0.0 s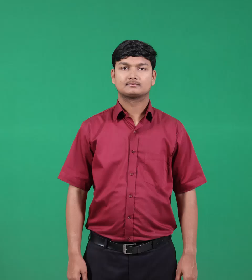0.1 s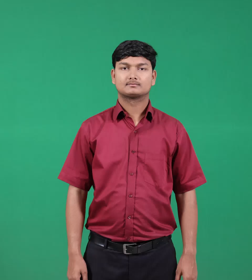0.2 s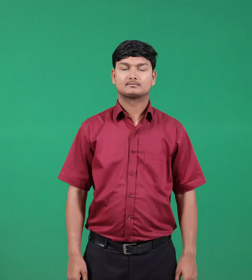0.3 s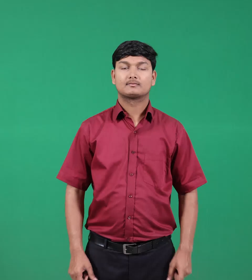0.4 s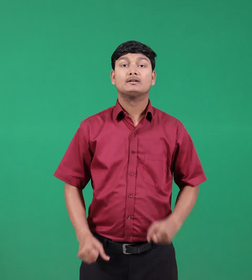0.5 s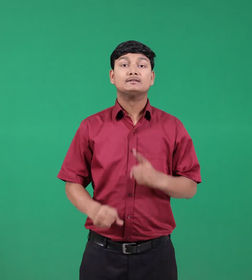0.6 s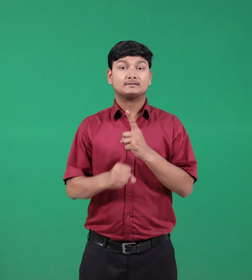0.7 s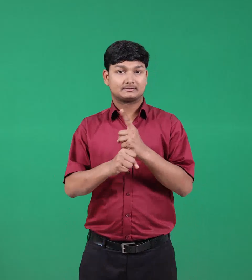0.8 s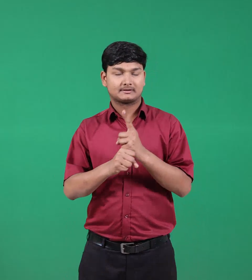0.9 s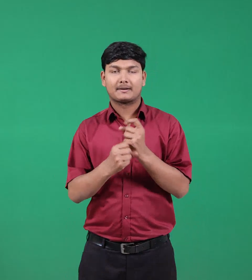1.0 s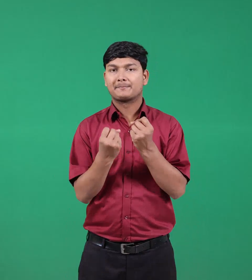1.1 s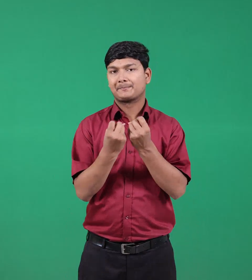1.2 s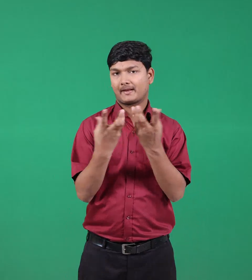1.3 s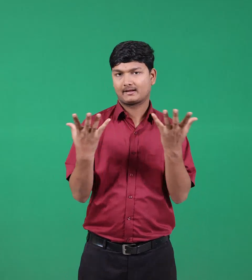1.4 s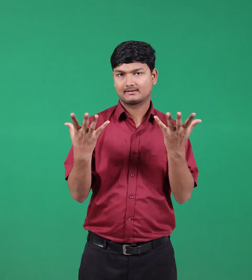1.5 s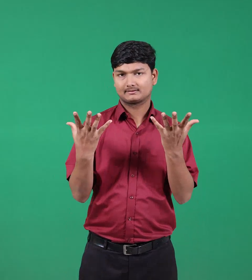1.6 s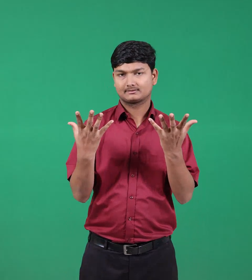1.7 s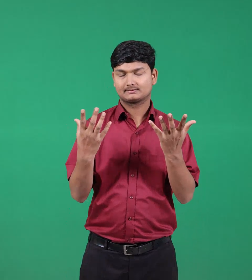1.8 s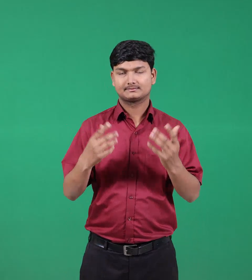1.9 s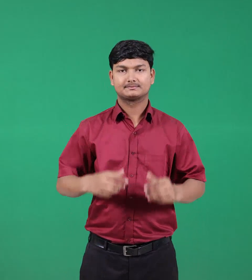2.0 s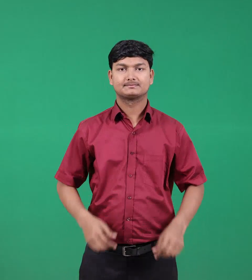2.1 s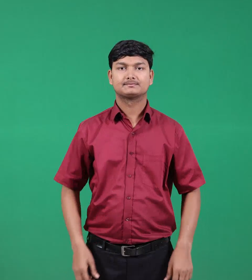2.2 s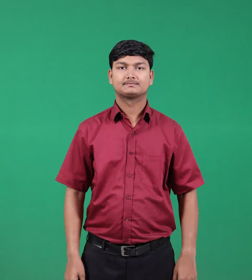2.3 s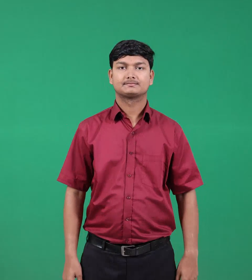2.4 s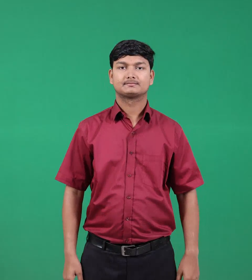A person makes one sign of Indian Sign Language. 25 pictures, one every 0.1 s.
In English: teachers
